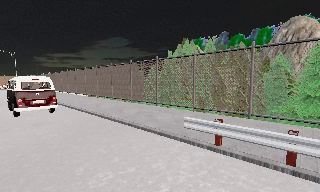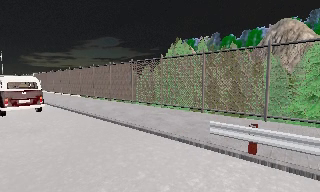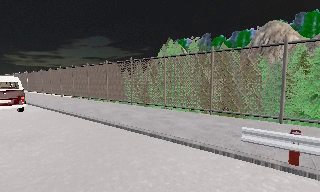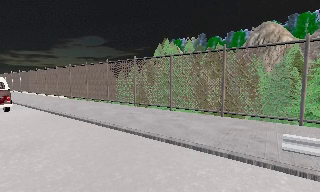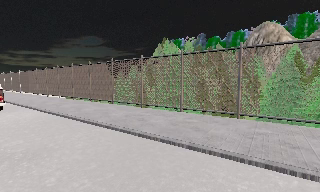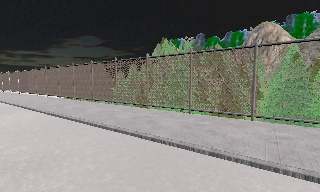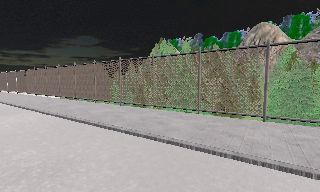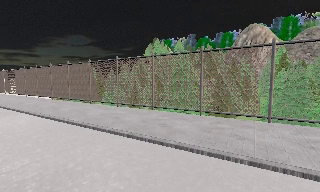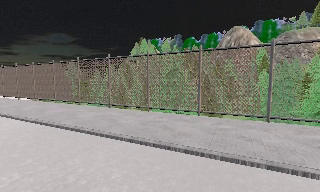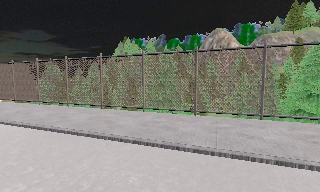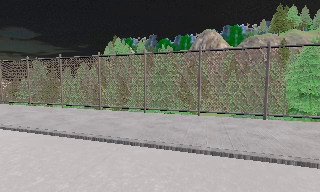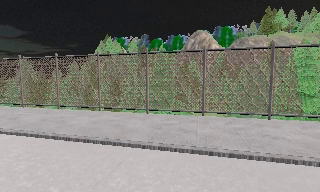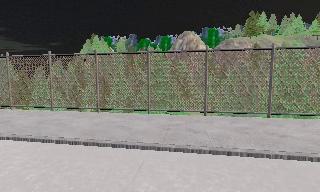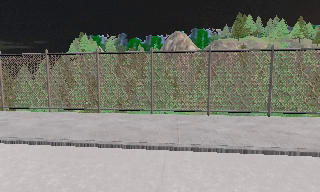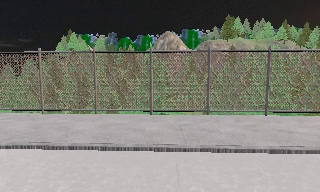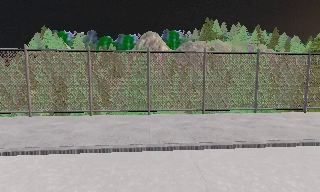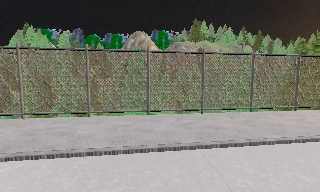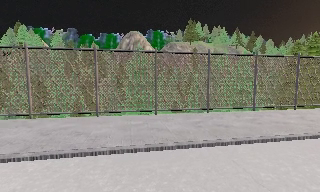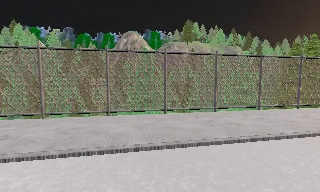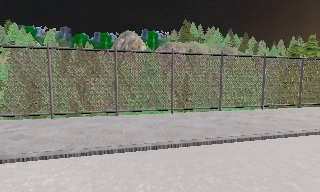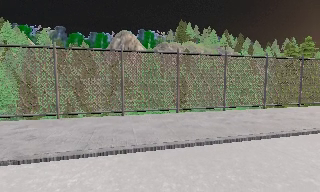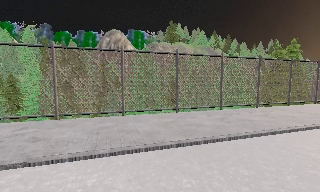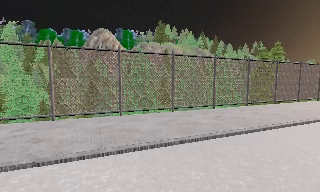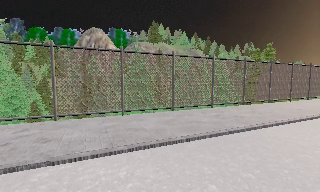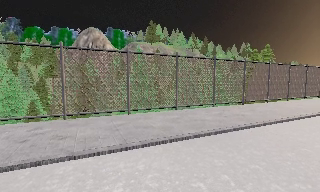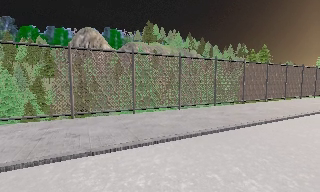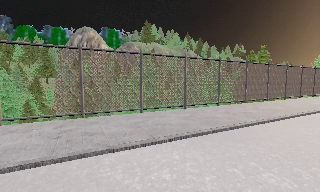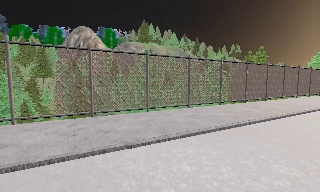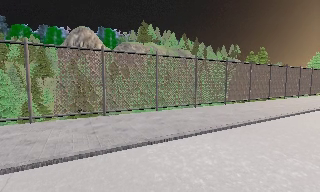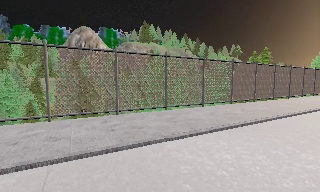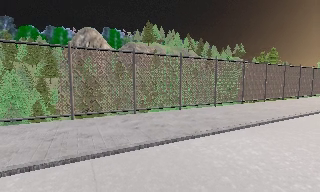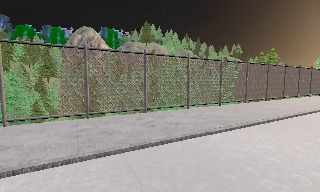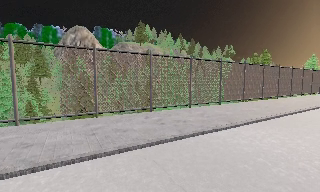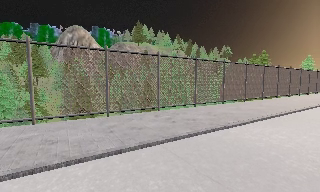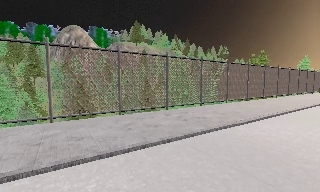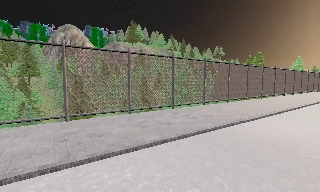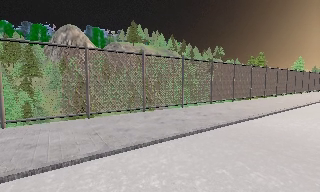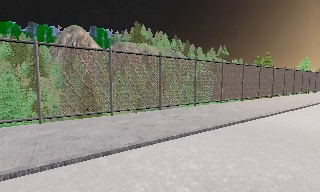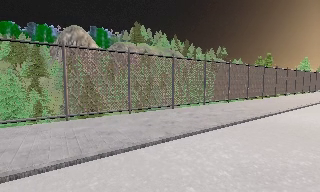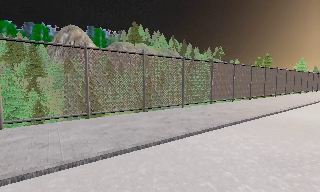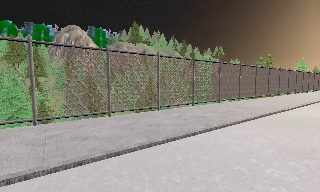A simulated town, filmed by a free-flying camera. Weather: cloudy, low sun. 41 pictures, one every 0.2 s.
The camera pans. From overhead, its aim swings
clockwise.
0.0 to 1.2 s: The camera travels to its left and forward, about 4.5 m. It loses speed.
1.2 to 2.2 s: The camera pans to its right, which is clockwise from overhead, by about 20 degrees. It travels to its left and forward, about 3 m.
2.2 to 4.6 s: The camera pans to its right, which is clockwise from overhead, by about 40 degrees. It travels to its left, about 7 m.
4.6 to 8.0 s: The camera pans to its right, which is clockwise from overhead, by about 10 degrees. It travels to its left and backward, about 12 m, so close, fixed things drift to the right. It gains speed.
The film runs forward here.
